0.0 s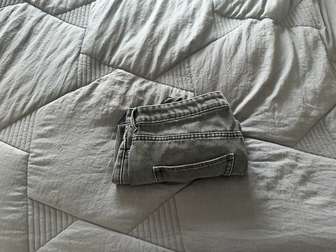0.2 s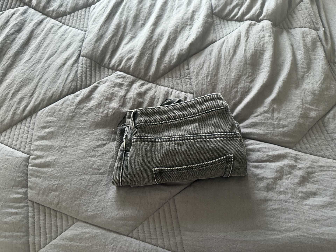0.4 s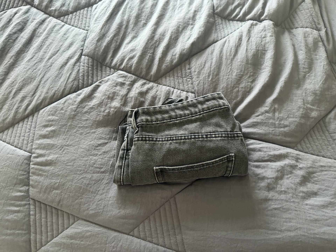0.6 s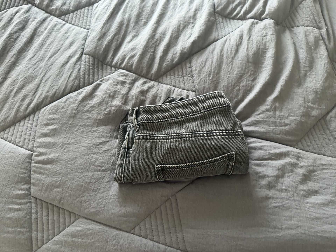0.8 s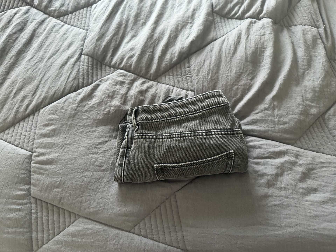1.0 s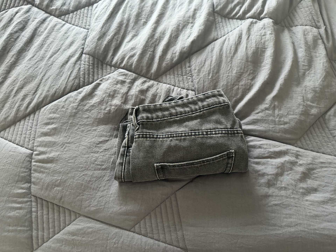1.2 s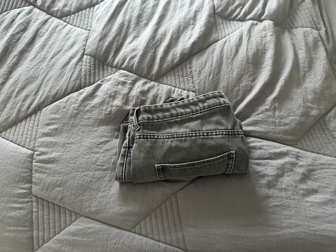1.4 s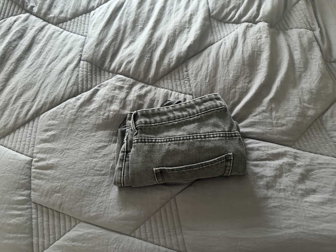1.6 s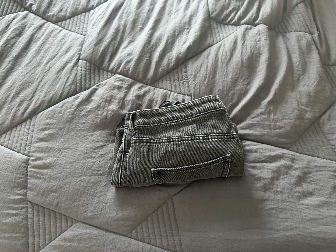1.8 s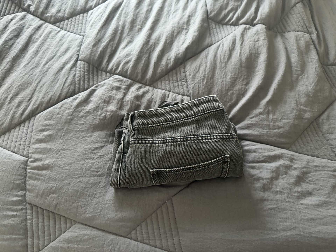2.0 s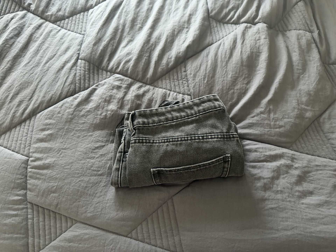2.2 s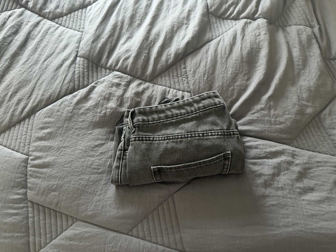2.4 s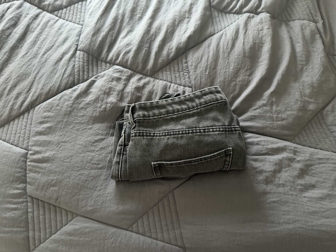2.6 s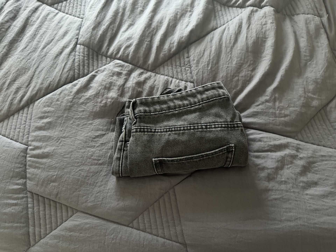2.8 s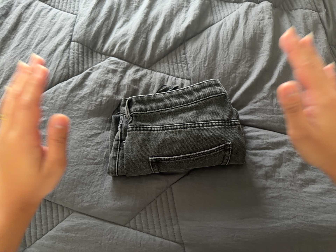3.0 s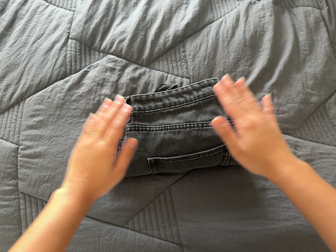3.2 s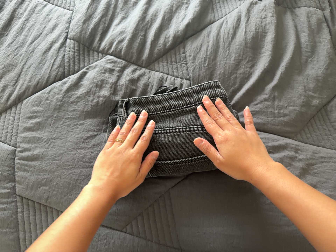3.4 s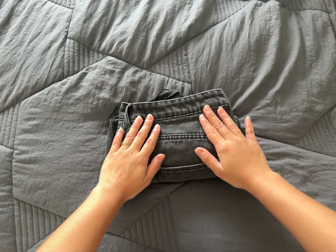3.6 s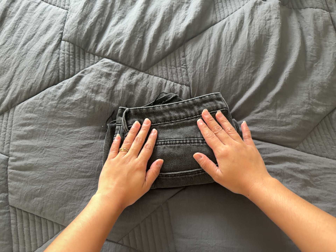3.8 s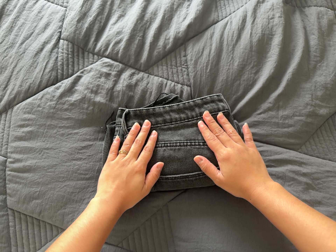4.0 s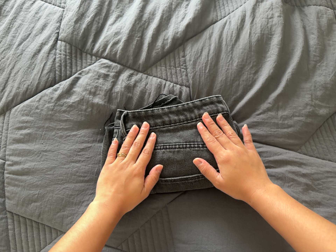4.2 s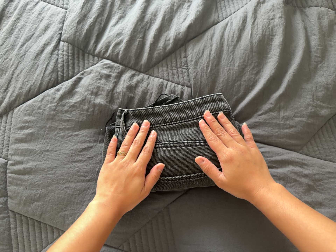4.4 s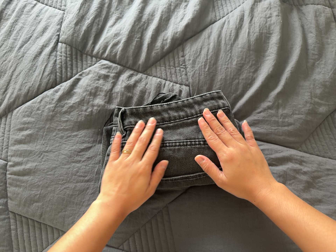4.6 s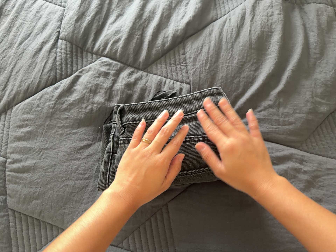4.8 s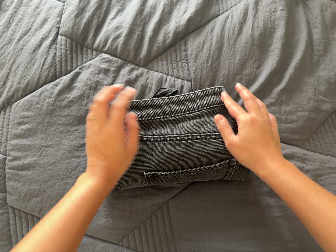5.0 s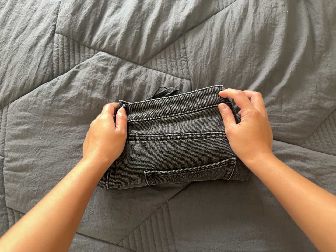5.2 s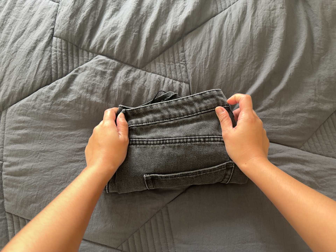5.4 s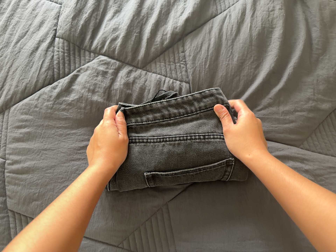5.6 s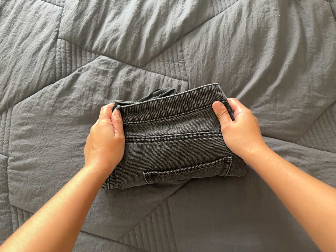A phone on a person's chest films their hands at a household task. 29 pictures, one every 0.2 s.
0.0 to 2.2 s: The camera keeps its place and its aim.
2.2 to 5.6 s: The camera travels toward the top of its view and forward, about 8 cm.
The film runs backward here.
